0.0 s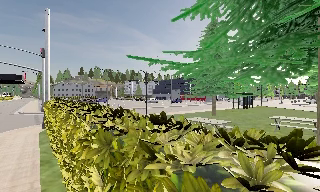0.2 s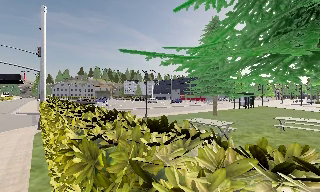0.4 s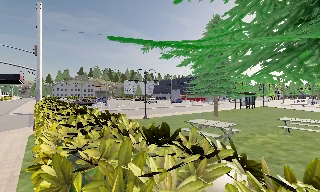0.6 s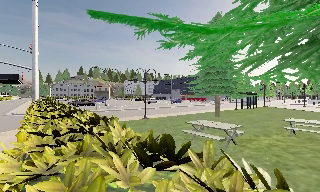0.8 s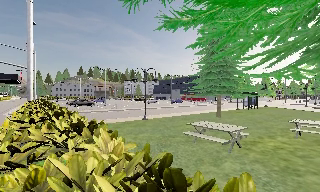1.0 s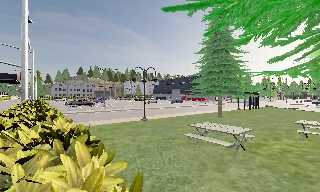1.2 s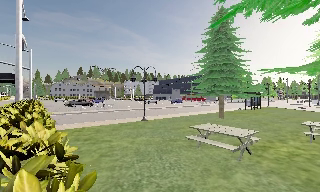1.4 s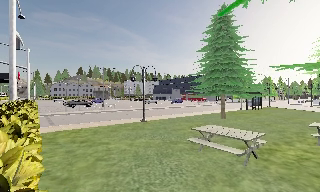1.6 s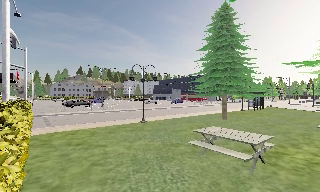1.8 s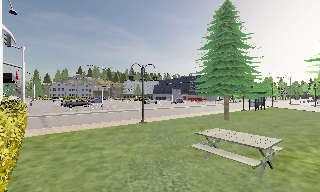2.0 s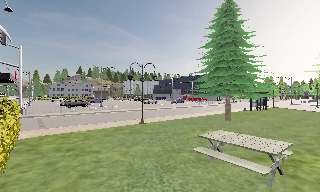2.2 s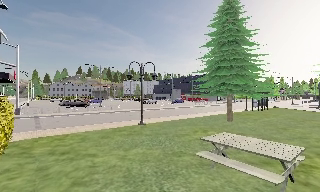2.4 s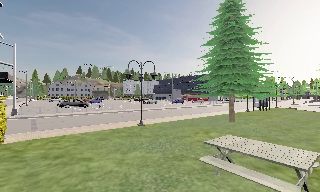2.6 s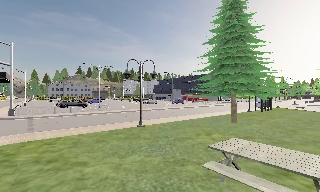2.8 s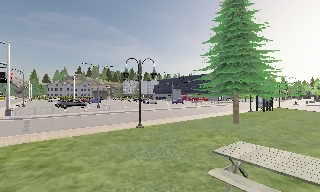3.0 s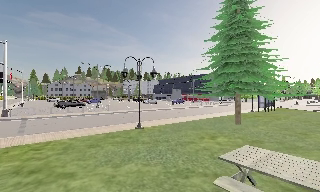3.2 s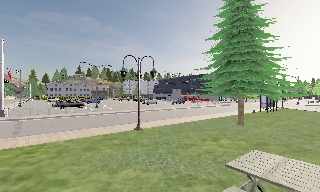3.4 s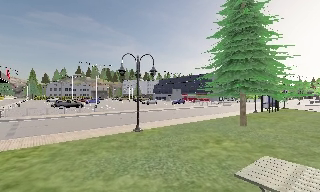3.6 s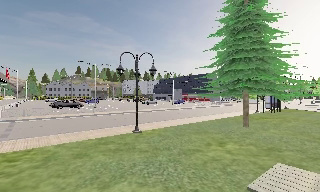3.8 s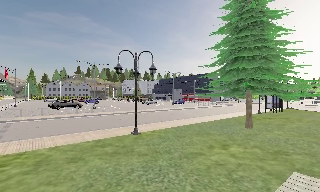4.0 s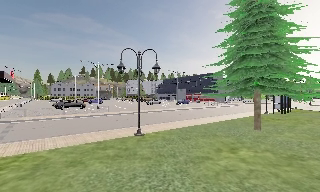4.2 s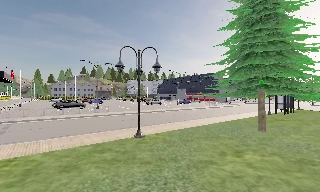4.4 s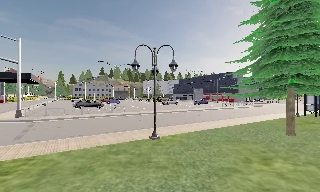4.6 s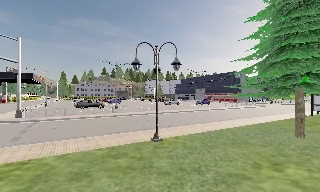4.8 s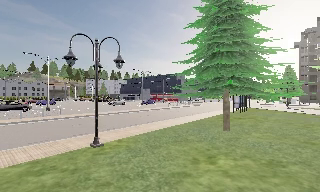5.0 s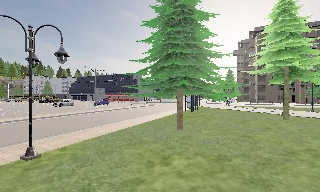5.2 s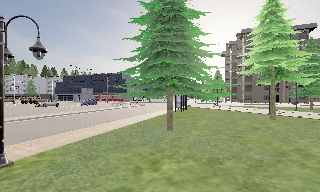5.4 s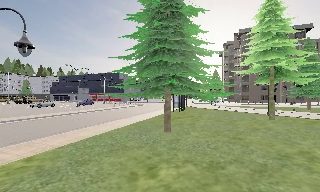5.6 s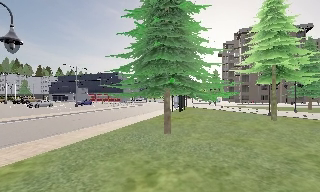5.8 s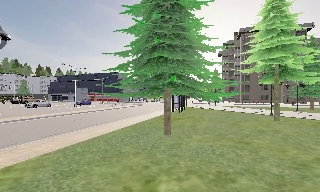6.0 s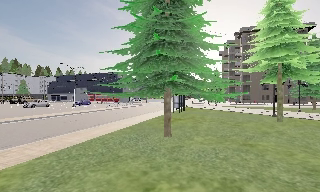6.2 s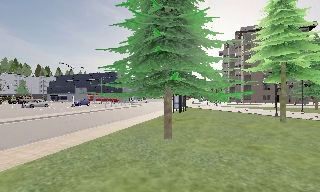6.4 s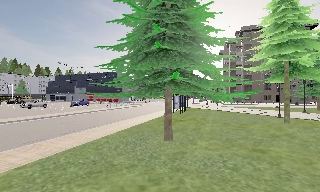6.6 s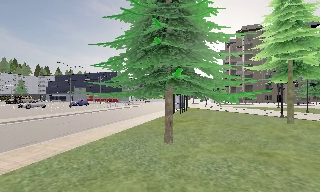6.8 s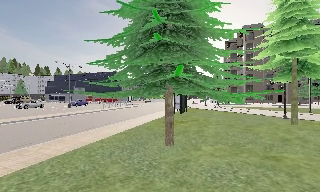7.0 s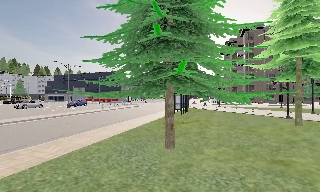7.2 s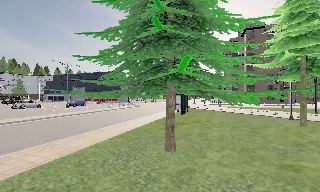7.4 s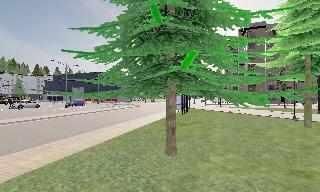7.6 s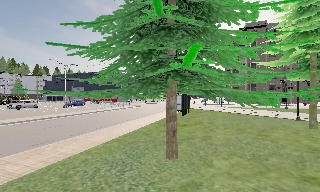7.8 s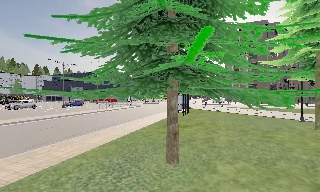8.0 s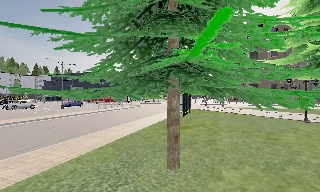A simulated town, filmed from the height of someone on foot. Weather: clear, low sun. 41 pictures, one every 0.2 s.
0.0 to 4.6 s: The camera travels forward, about 8 m, so what stands in front looms larger.
4.6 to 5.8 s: The scene slides to the left, as the camera pans about 40 degrees to its right. It travels forward, about 2 m.
5.8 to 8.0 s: The camera travels forward, about 4 m, so what stands in front looms larger.
The film runs forward here.
